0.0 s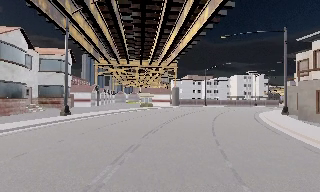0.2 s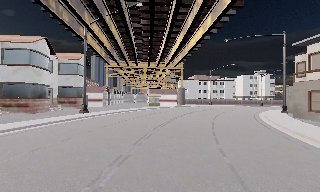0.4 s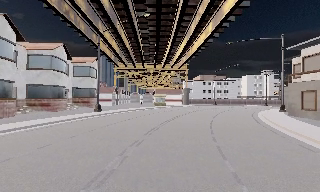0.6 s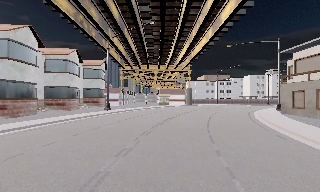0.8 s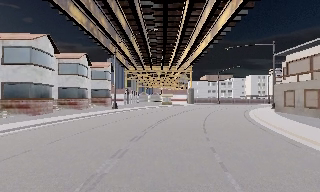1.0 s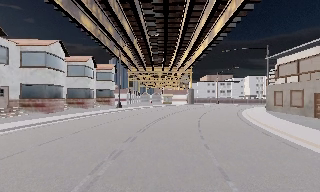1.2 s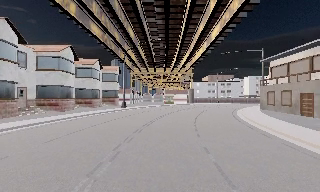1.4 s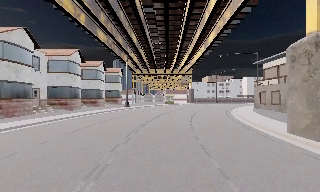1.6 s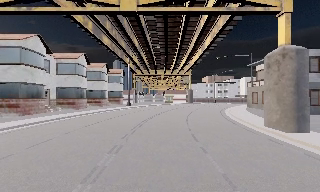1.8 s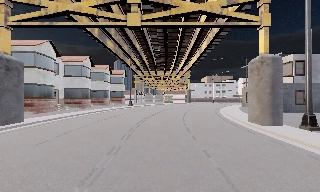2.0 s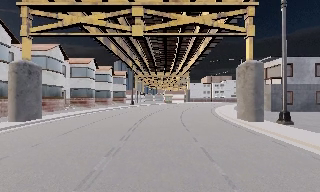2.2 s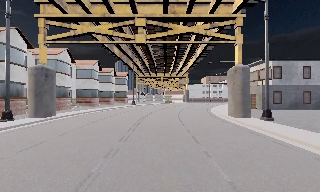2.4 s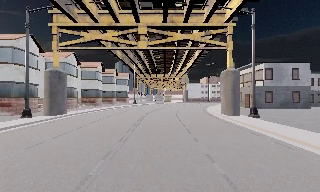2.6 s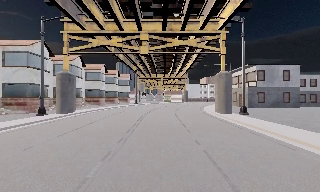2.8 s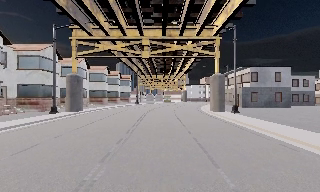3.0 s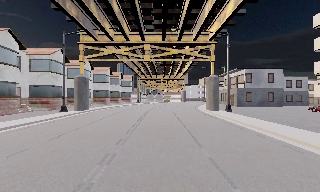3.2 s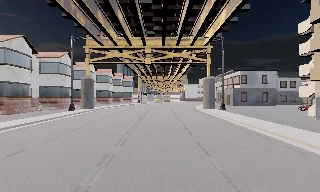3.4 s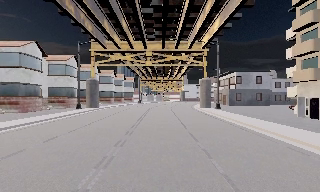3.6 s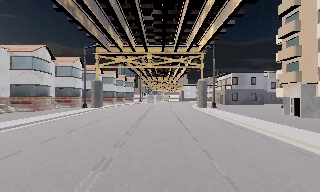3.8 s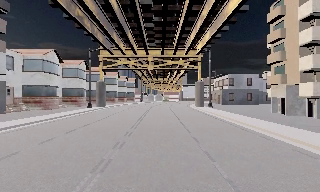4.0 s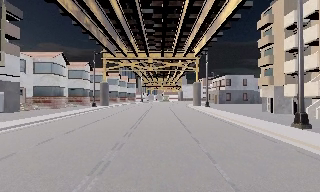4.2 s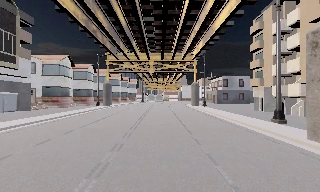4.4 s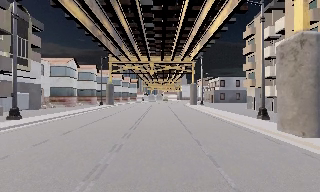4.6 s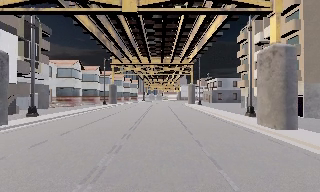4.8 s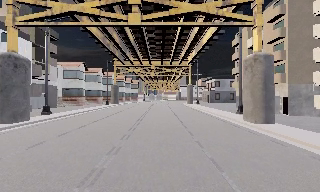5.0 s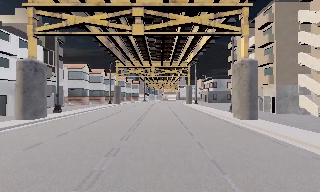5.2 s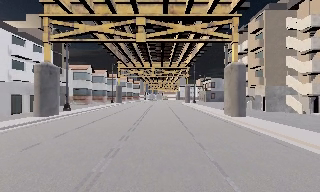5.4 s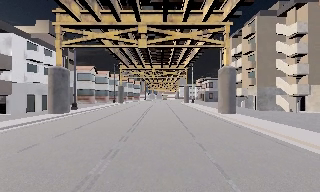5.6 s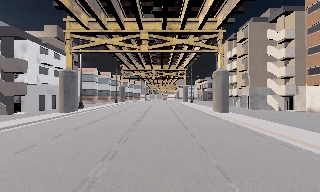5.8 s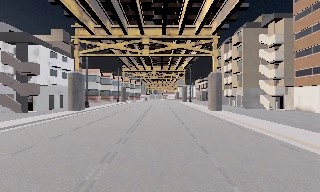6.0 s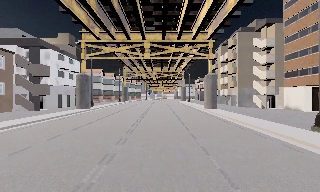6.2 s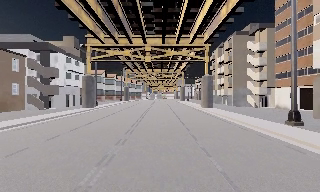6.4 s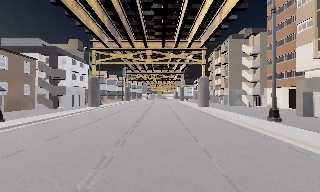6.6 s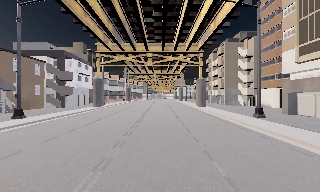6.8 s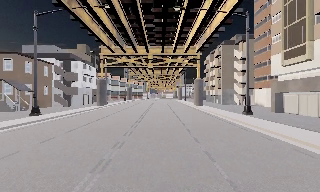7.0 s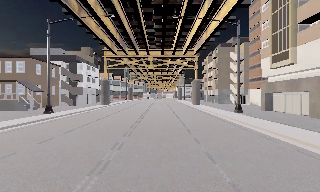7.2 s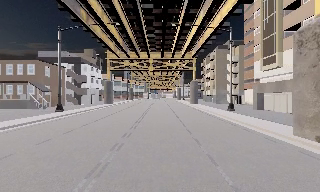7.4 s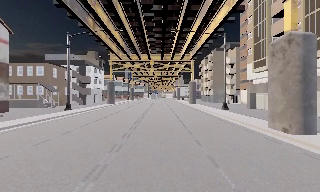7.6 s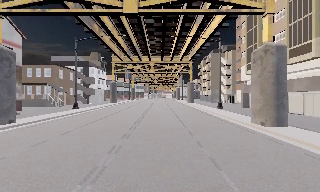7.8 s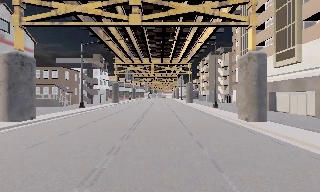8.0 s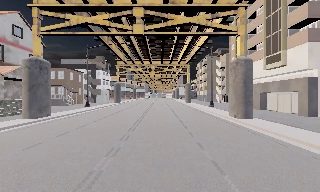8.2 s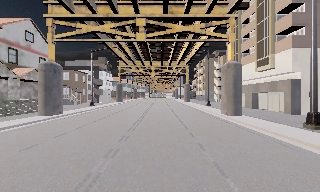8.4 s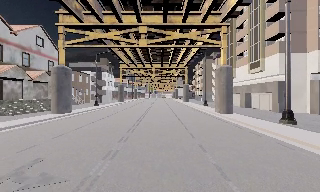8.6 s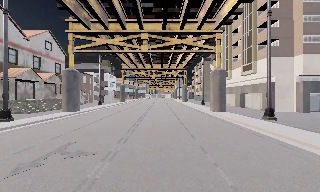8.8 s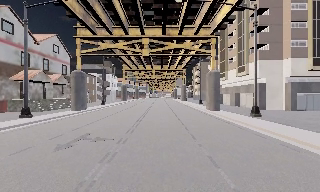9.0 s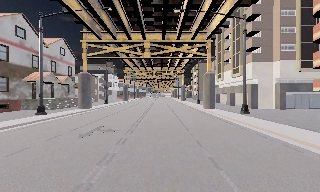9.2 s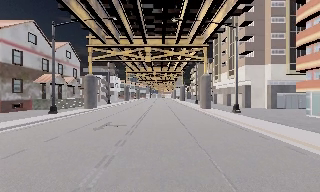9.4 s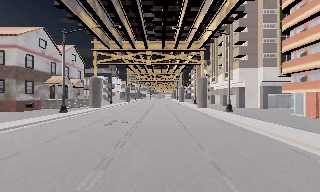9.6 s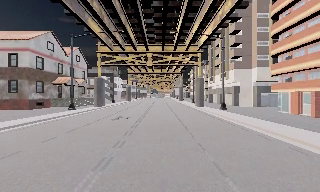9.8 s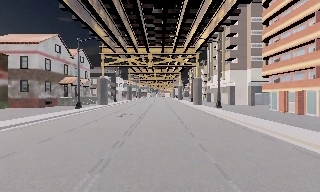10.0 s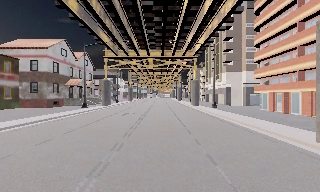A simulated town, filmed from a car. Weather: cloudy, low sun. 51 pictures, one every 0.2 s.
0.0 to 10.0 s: The camera travels backward, about 95 m, so what stands in front gets smaller.
The film runs backward here.
